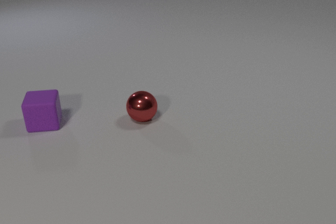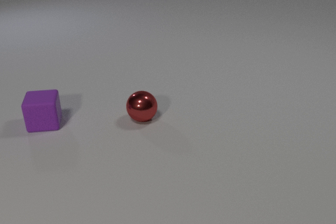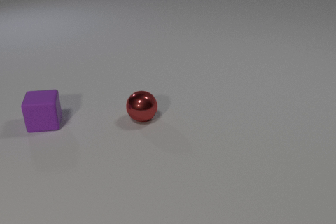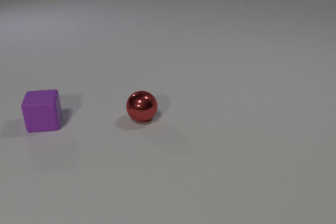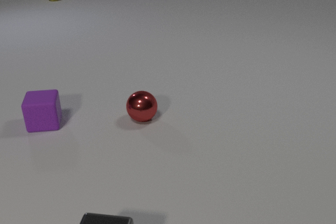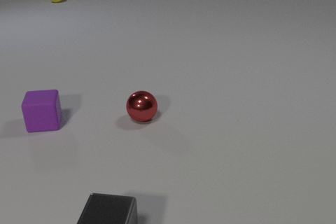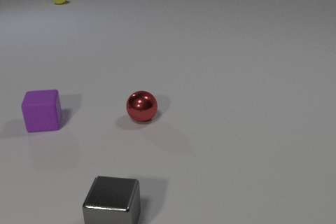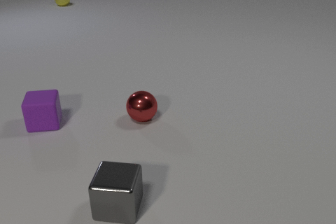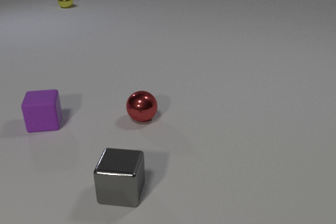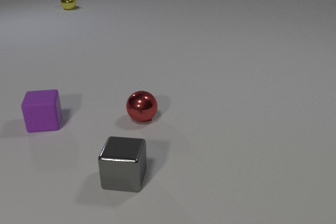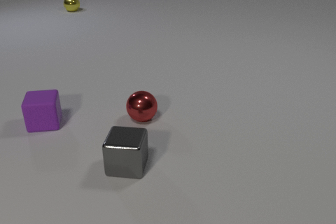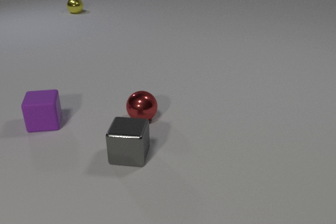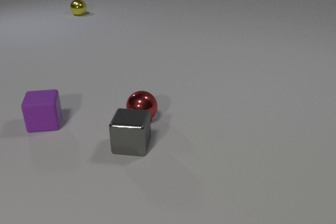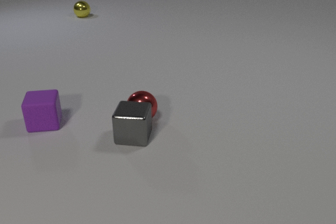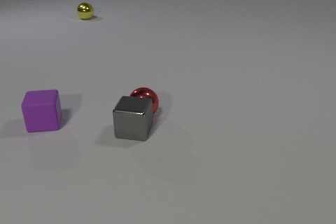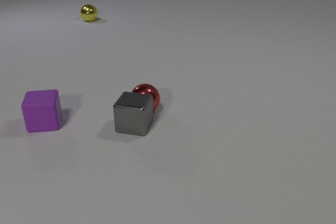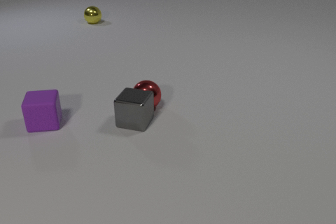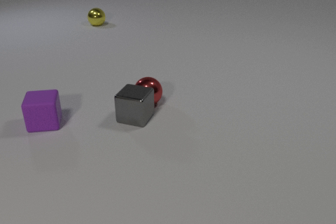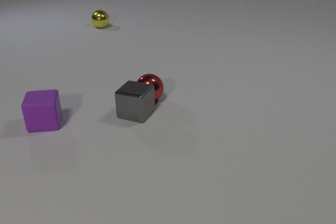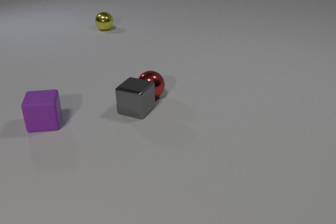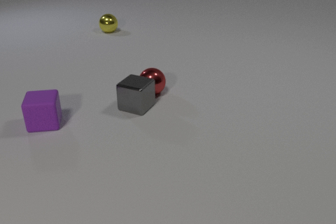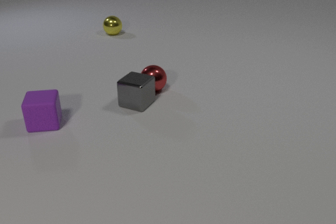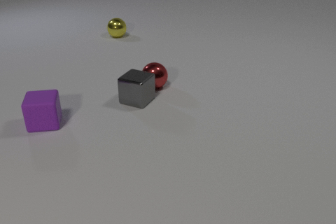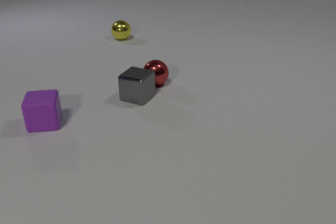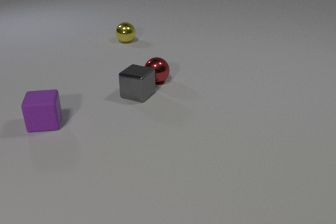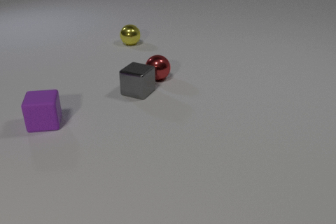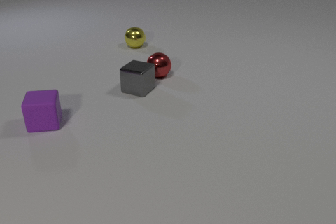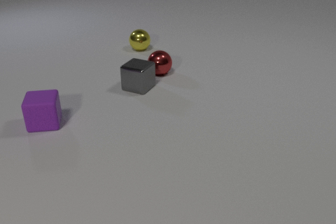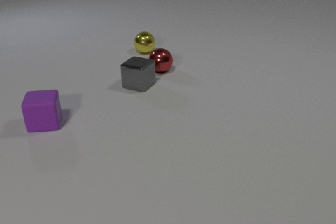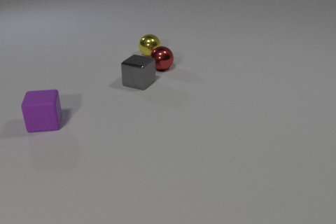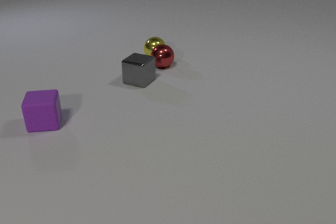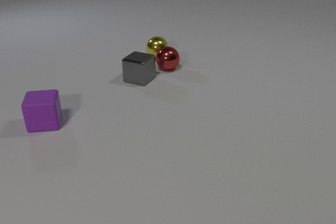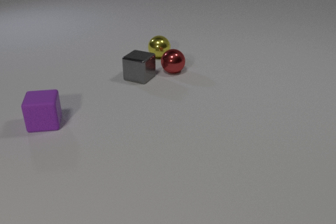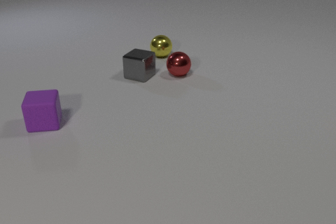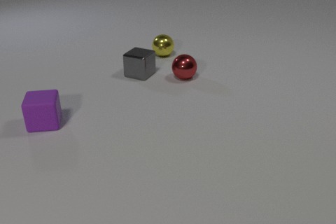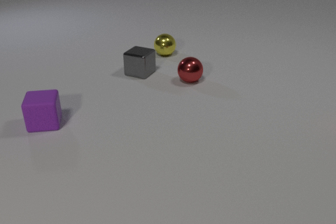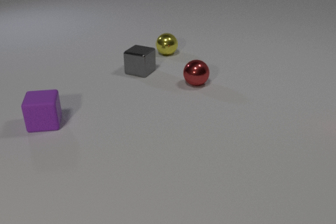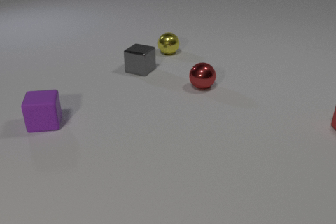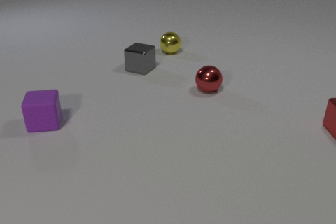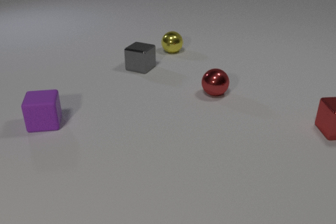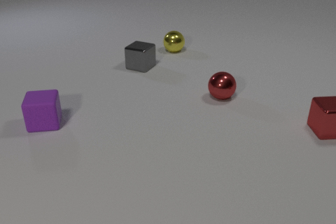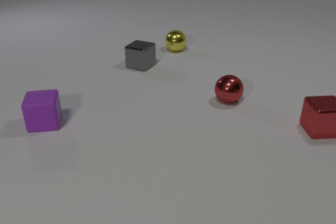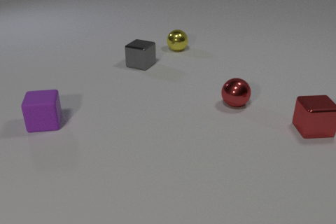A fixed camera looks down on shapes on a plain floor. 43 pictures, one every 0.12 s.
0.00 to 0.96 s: The gray metal cube comes in at the bottom edge, slides away from the camera. The yellow metal sphere comes in at the top edge, rolls toward the camera.
0.96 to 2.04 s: The gray metal cube slides away from the camera. The red metal sphere rolls away from the camera. The yellow metal sphere rolls toward the camera and to the right. The gray metal cube and the red metal sphere collide.
2.04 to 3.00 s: The gray metal cube slides away from the camera. The red metal sphere rolls away from the camera. The yellow metal sphere rolls toward the camera and to the right.
3.00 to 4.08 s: The gray metal cube slides away from the camera. The red metal sphere rolls to the right. The yellow metal sphere rolls toward the camera and to the right. The red metal sphere and the yellow metal sphere collide.
4.08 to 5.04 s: The gray metal cube slides away from the camera. The red metal sphere rolls toward the camera and to the right. The yellow metal sphere rolls away from the camera and to the right. The red metal cube comes in at the right edge, slides to the left.
What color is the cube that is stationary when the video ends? purple.
What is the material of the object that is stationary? rubber.
Are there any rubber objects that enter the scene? no.
